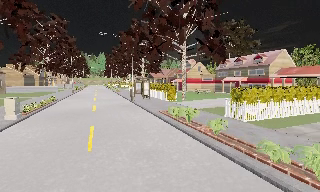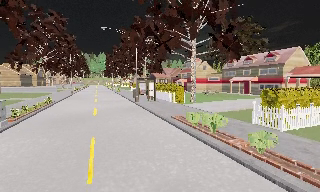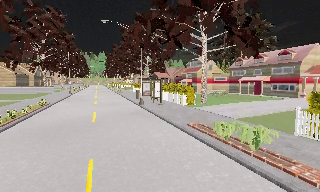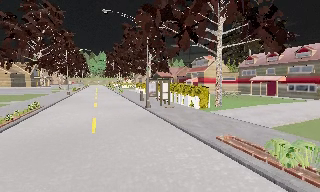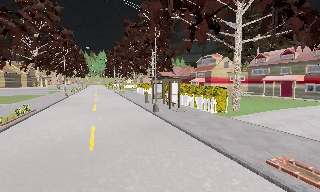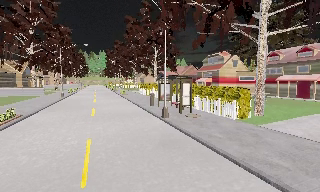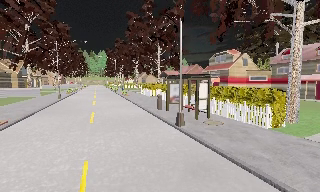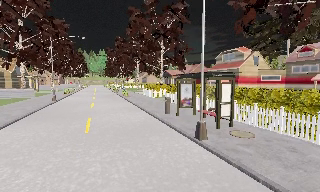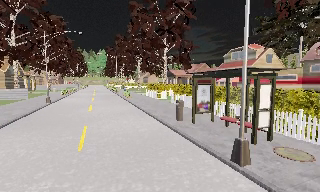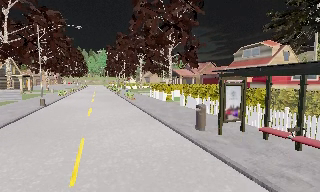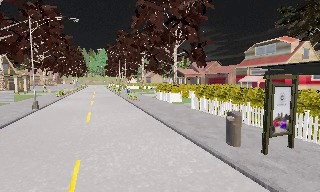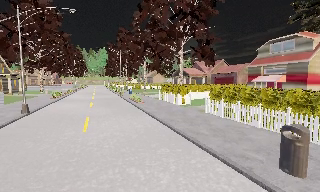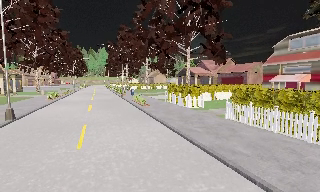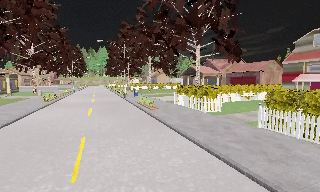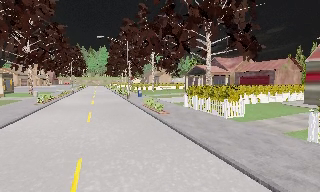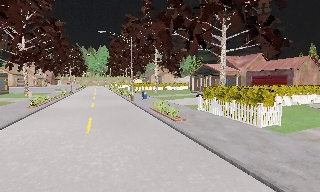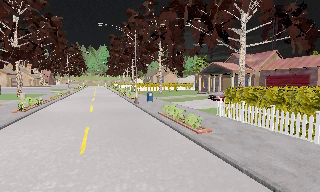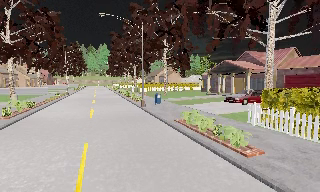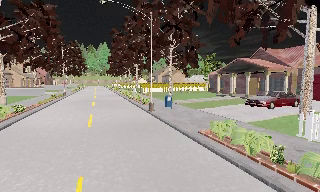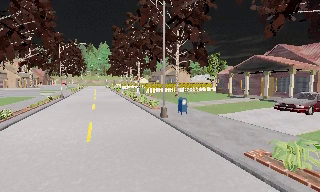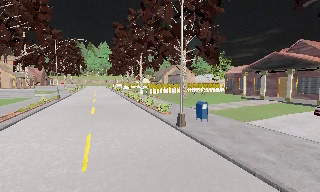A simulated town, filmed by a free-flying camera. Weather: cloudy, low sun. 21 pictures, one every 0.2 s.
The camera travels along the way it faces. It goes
forward.
0.0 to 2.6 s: The camera travels forward, about 25 m, so what stands in front looms larger.
2.6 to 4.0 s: The camera travels forward and to its left, about 16 m, so what stands in front looms larger.
The film runs forward here.
